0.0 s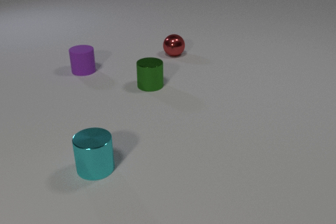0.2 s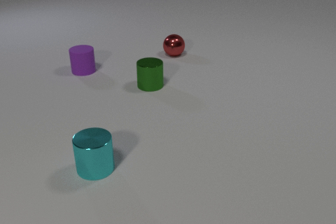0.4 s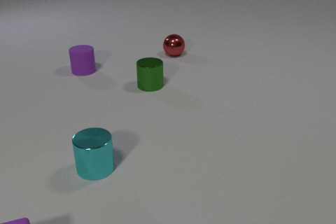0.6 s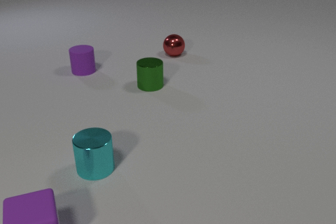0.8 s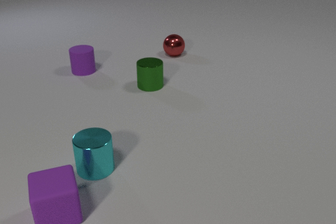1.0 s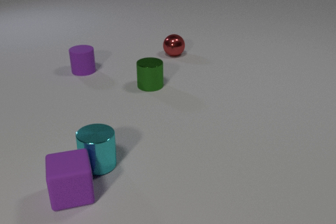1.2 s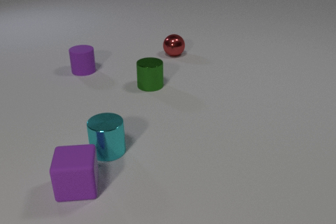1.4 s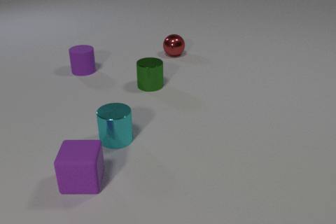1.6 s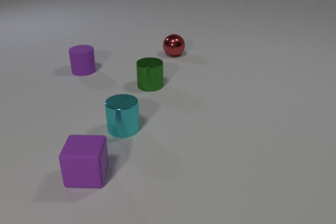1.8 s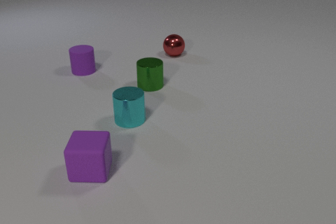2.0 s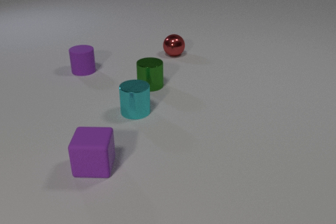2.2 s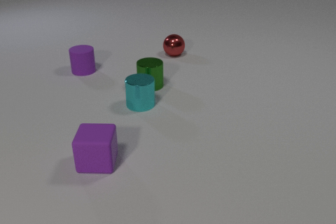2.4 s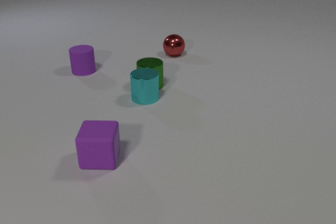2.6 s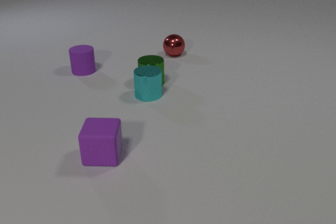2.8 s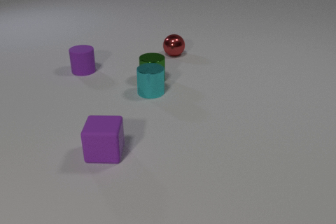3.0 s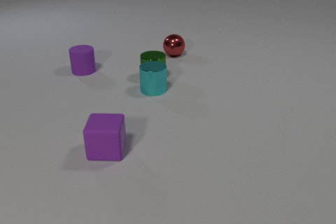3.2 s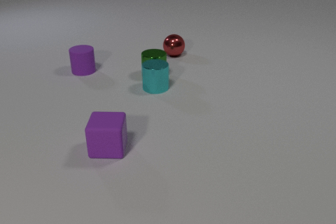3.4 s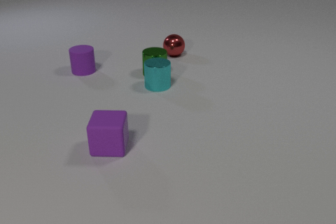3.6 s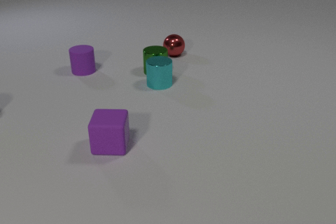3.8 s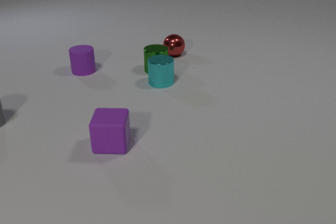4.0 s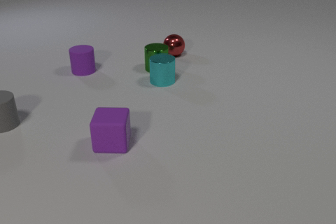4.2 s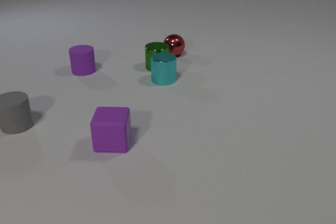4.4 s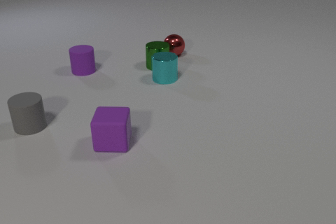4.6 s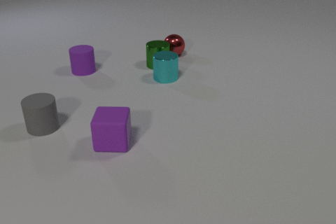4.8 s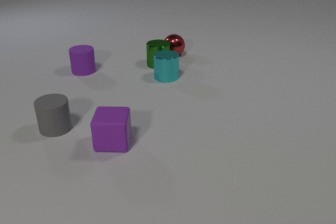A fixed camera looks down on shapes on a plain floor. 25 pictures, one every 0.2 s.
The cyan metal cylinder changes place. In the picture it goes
away from the camera.
The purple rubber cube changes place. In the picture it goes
away from the camera.
0.0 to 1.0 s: The purple rubber cube comes in at the bottom edge, slides away from the camera and to the right. The purple rubber cube and the cyan metal cylinder collide.
1.0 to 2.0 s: The purple rubber cube slides away from the camera and to the right. The cyan metal cylinder slides away from the camera and to the right.
2.0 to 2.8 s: The purple rubber cube slides away from the camera and to the right. The cyan metal cylinder slides away from the camera. The green metal cylinder slides away from the camera. The cyan metal cylinder and the green metal cylinder collide.
2.8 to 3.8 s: The purple rubber cube slides away from the camera. The cyan metal cylinder slides away from the camera and to the right. The gray rubber cylinder comes in at the left edge. The green metal cylinder slides away from the camera.
3.8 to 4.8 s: The cyan metal cylinder slides away from the camera and to the right. The gray rubber cylinder slides to the right and toward the camera. The green metal cylinder slides away from the camera.
What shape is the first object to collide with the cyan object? cube.
How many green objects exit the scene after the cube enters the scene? 0.
How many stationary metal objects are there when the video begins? 3.
